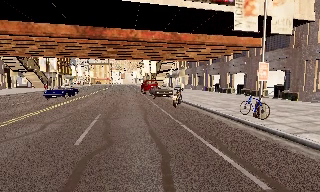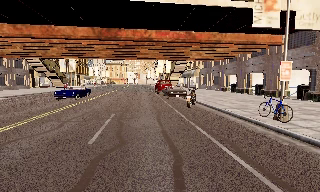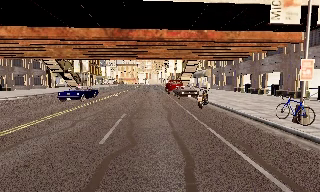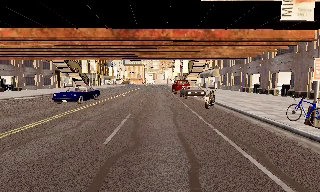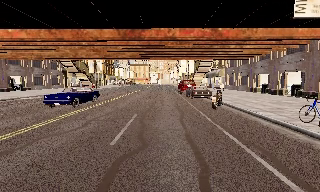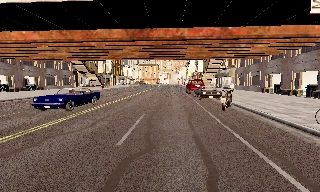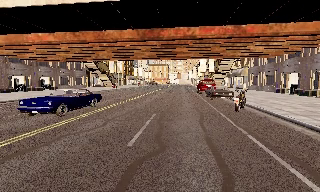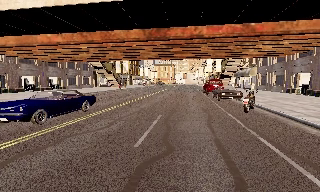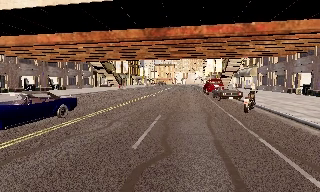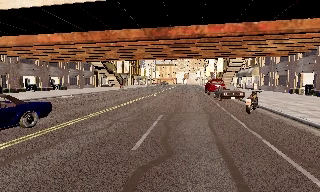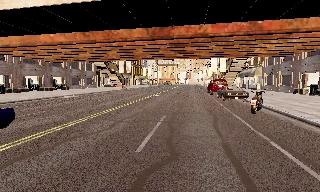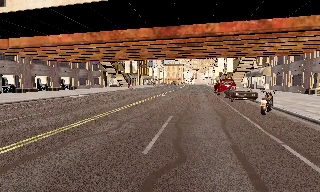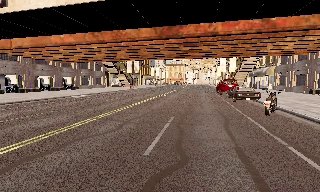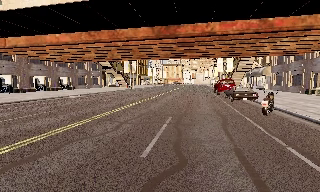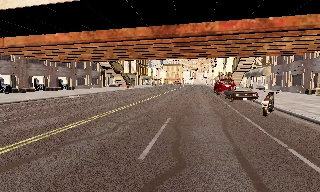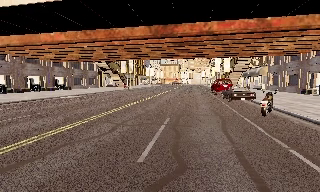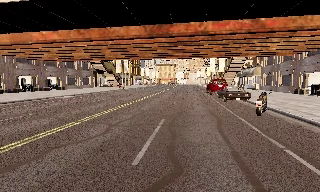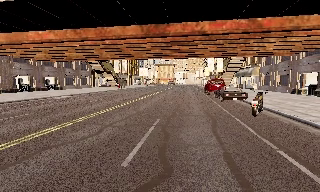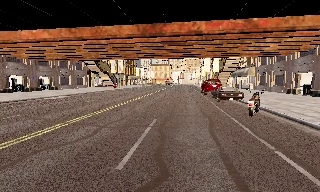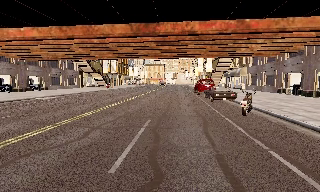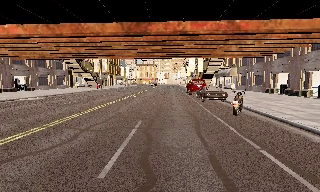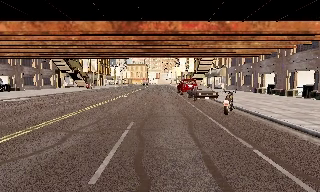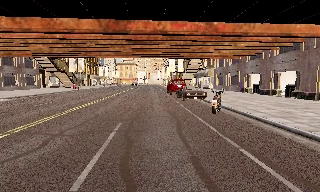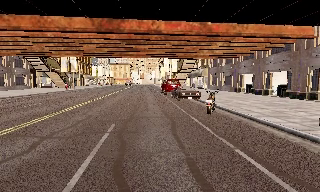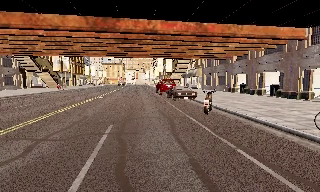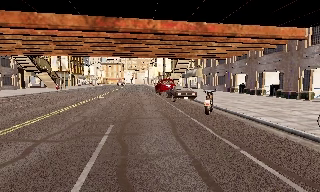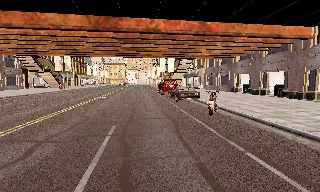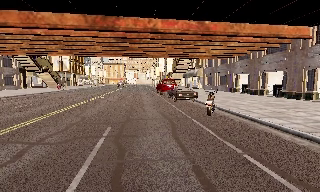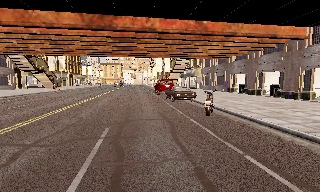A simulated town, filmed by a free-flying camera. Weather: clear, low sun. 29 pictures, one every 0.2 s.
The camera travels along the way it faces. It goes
forward.
0.0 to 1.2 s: The camera pans to its left, which is counterclockwise from overhead, by about 20 degrees. It travels forward, about 0.5 m, so what stands in front looms larger.
1.2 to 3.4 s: The camera travels forward, about 1 m, so what stands in front looms larger.
3.4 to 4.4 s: The camera pans to its right, which is clockwise from overhead, by about 15 degrees.
4.4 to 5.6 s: The camera travels forward, about 0.5 m, so what stands in front looms larger.
The film runs forward here.
